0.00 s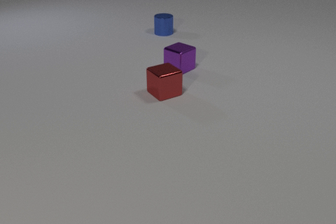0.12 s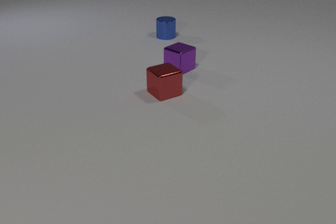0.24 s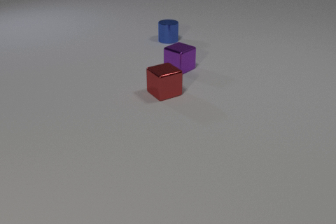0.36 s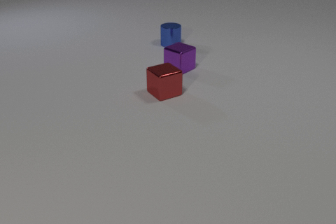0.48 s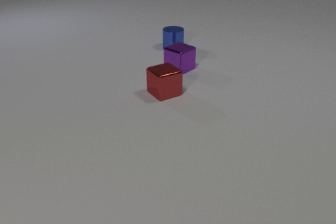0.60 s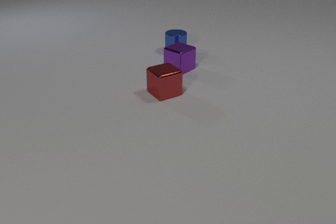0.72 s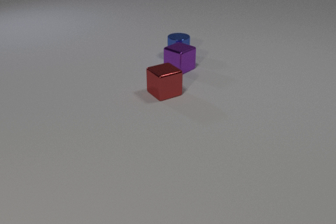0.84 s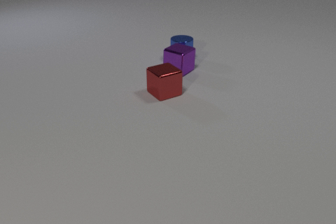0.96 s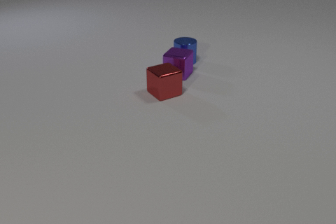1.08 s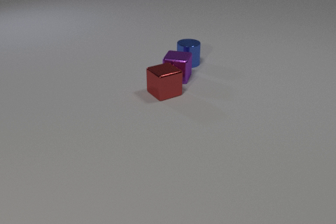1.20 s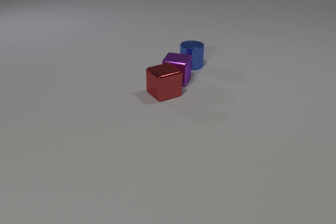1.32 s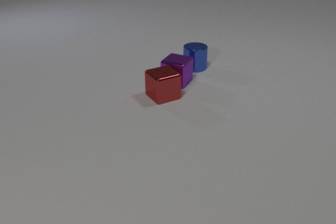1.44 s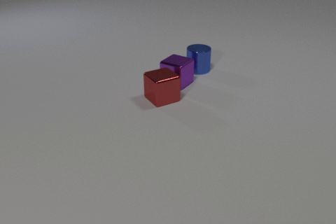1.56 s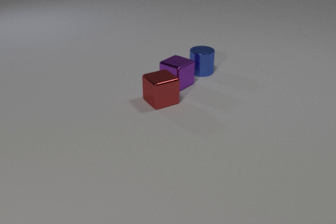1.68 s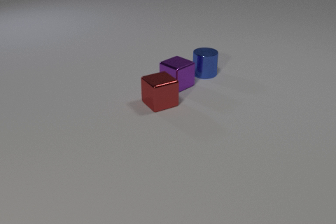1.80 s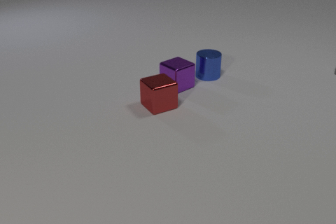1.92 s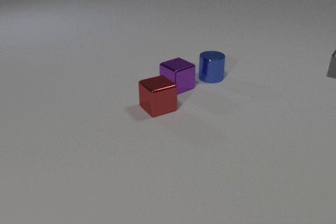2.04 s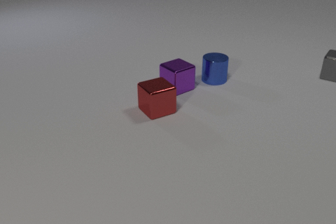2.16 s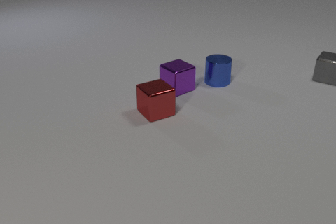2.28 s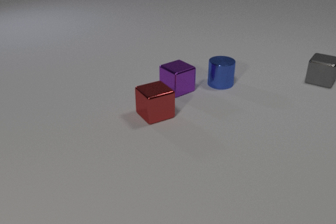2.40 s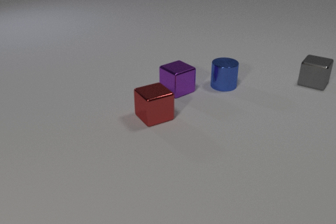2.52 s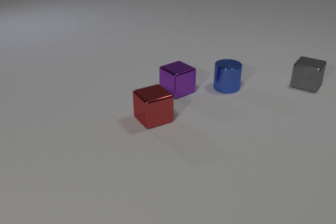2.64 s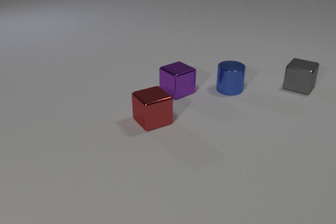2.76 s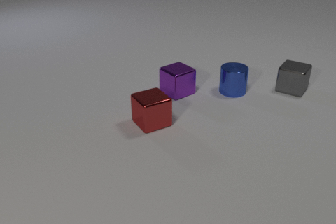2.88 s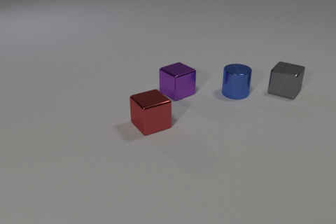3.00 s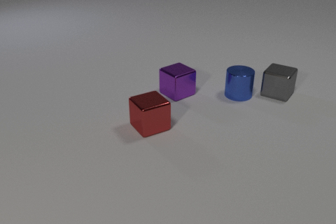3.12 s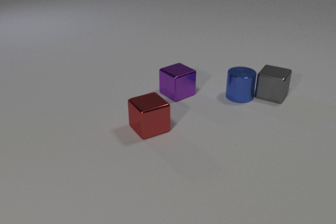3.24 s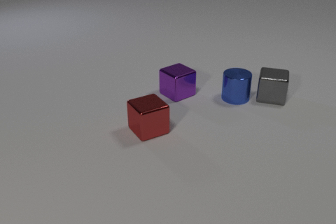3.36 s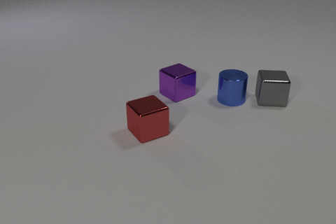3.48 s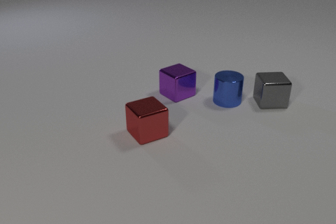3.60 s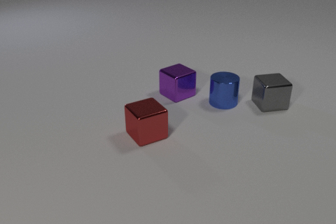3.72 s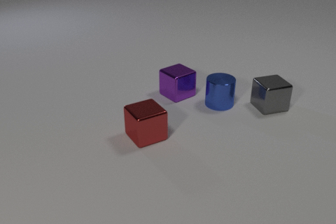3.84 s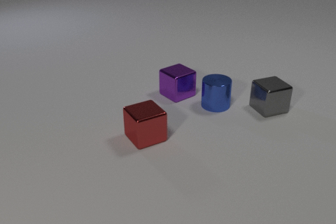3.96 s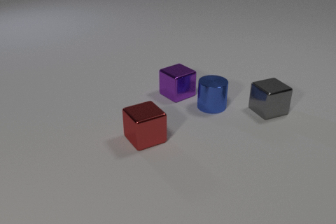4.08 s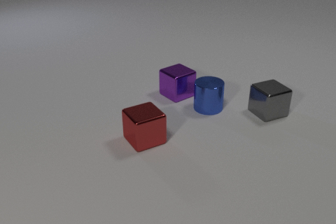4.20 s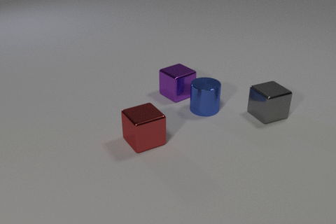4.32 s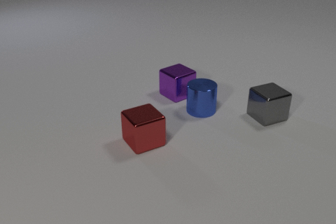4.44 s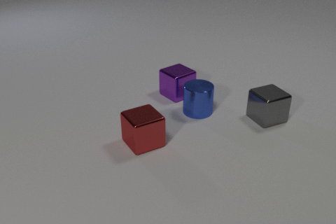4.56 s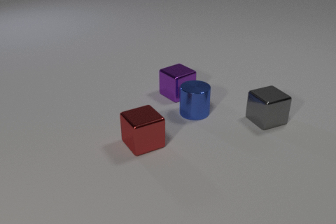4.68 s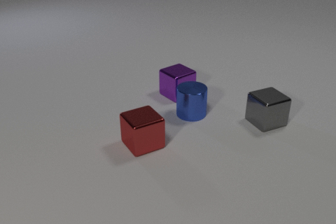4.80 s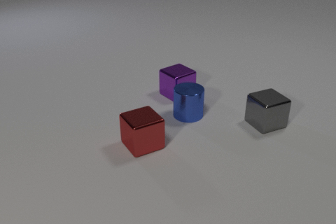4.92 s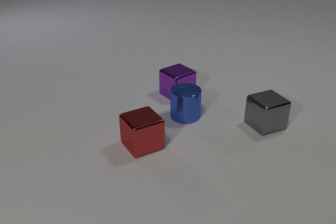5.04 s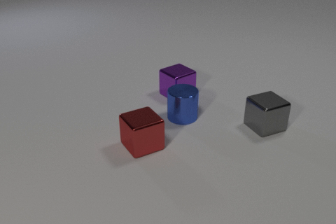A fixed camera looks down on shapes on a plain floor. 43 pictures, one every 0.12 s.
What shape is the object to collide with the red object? cube.
Are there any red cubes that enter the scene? no.
What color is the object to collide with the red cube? purple.
0.00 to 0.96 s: The blue metal cylinder slides toward the camera. The purple metal cube slides toward the camera. The blue metal cylinder and the purple metal cube collide.
0.96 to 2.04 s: The blue metal cylinder slides toward the camera and to the right. The purple metal cube slides toward the camera, spins so that its near face slides to the left, clockwise seen from above. The red metal cube slides toward the camera. The gray metal cube comes in at the right edge, slides toward the camera and to the left. The purple metal cube and the red metal cube collide.
2.04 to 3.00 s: The blue metal cylinder slides toward the camera and to the right. The purple metal cube slides toward the camera. The red metal cube slides toward the camera. The gray metal cube slides toward the camera and to the left.
3.00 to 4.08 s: The blue metal cylinder slides toward the camera and to the left. The red metal cube slides toward the camera. The gray metal cube slides toward the camera, spins so that its near face slides to the right, counterclockwise seen from above. The blue metal cylinder and the gray metal cube collide.
4.08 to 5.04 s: The blue metal cylinder slides to the left and toward the camera. The red metal cube slides toward the camera. The gray metal cube slides toward the camera.
